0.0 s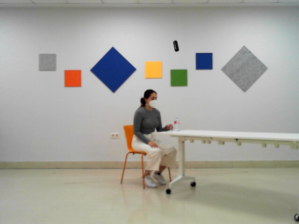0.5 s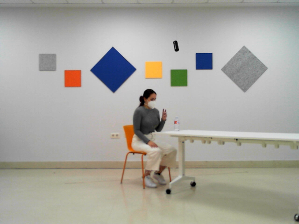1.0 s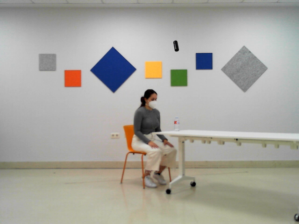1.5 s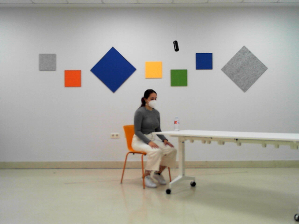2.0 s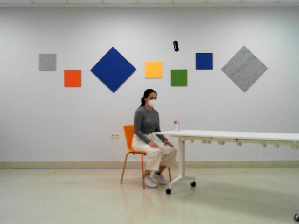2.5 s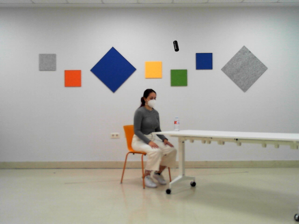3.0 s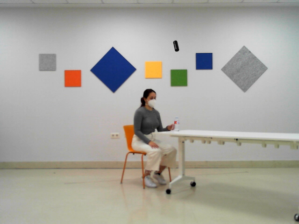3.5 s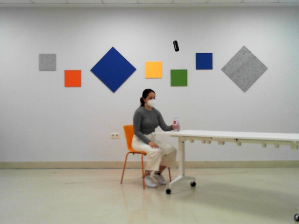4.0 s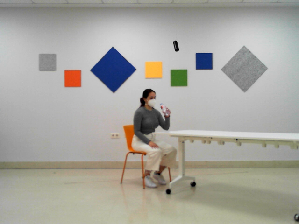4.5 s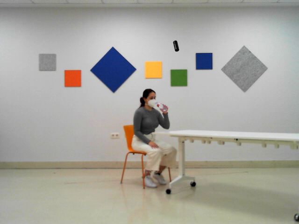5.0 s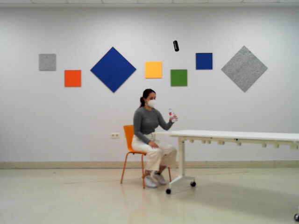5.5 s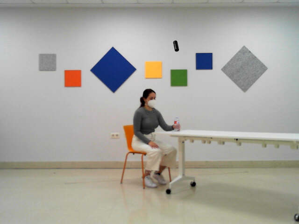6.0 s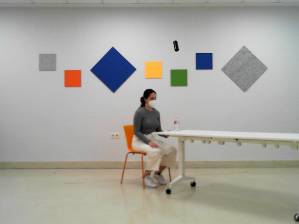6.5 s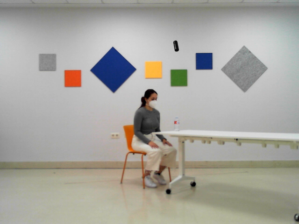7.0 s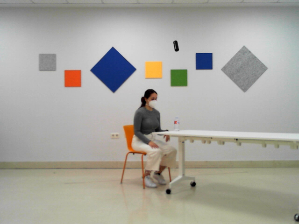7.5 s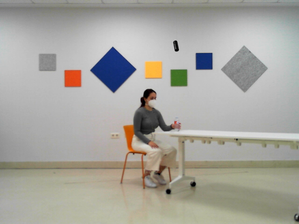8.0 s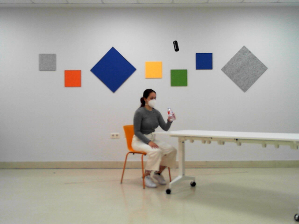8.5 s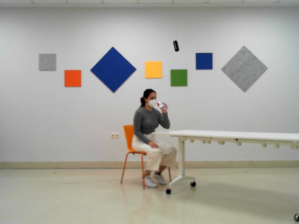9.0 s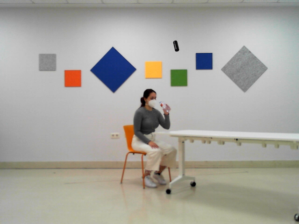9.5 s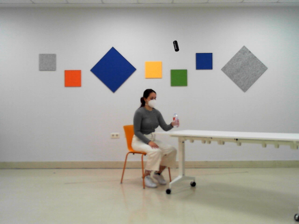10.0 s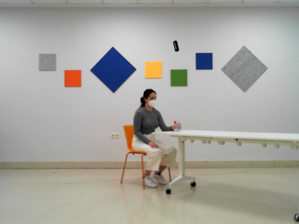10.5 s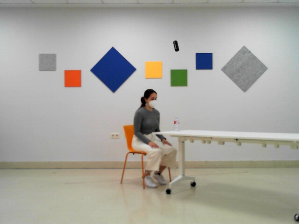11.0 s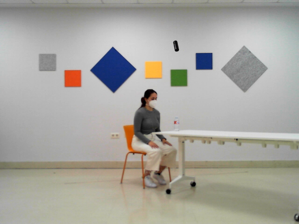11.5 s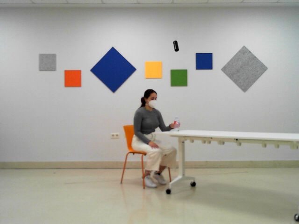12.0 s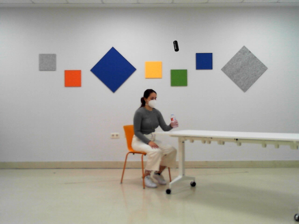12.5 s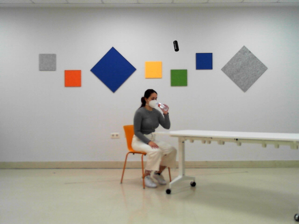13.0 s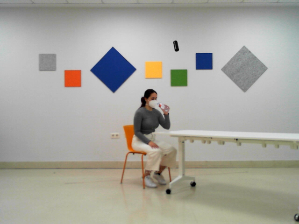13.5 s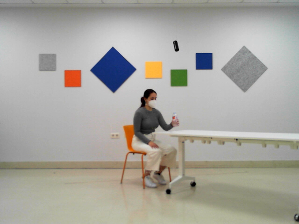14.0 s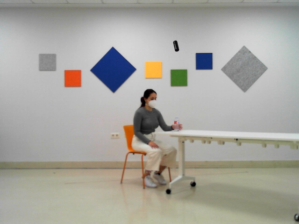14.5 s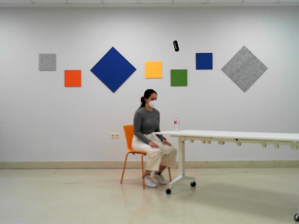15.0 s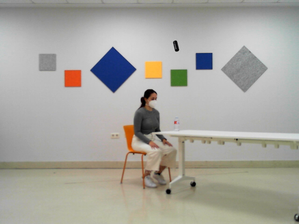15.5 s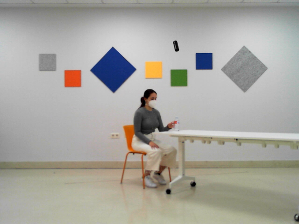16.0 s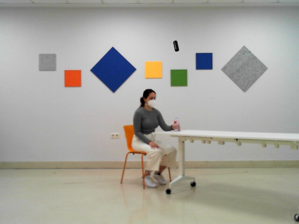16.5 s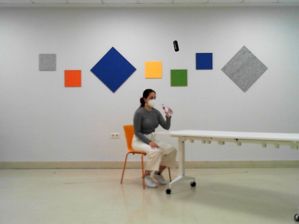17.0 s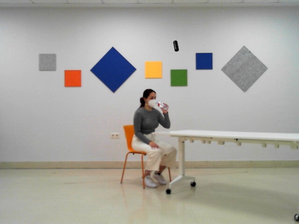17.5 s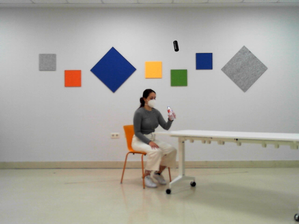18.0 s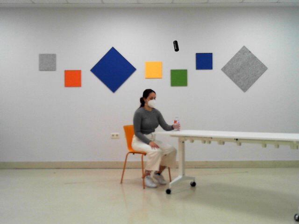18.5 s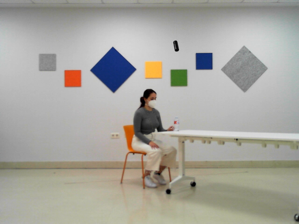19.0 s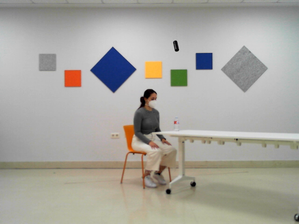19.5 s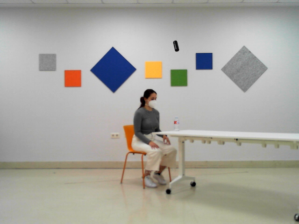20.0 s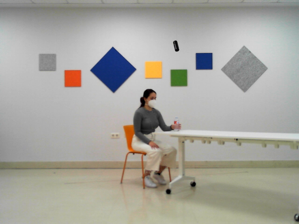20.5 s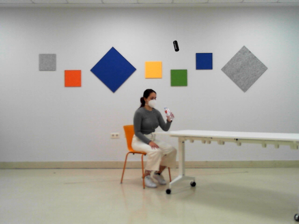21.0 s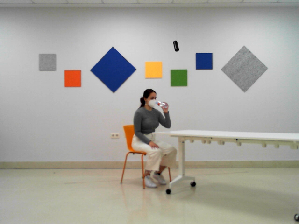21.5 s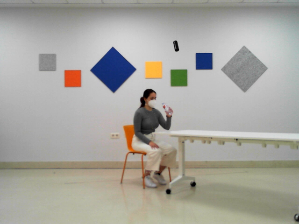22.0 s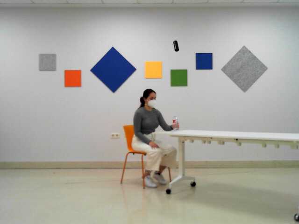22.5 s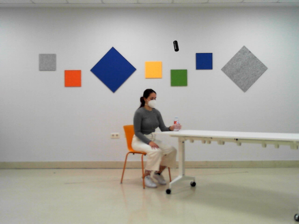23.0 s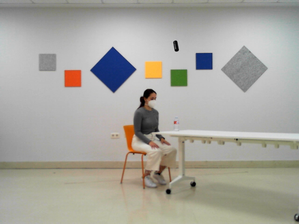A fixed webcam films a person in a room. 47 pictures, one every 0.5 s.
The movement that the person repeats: Drink from a bottle, left hand.
